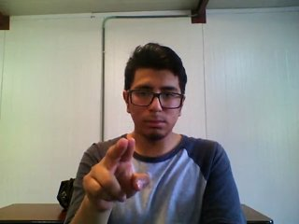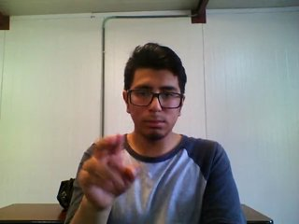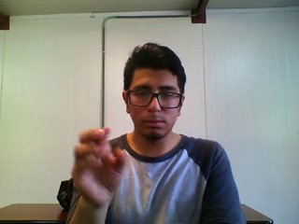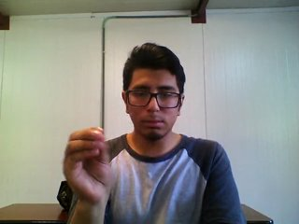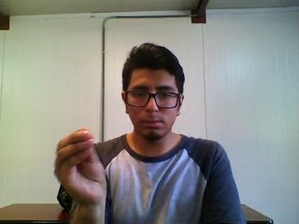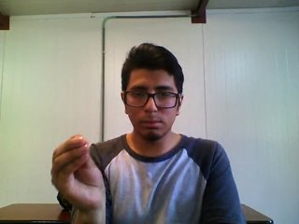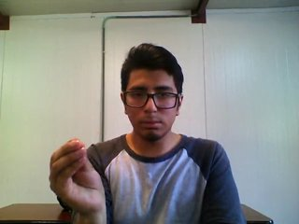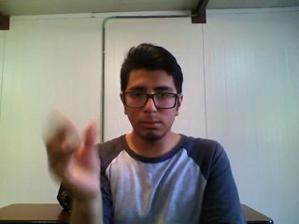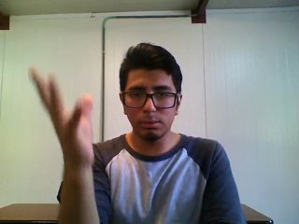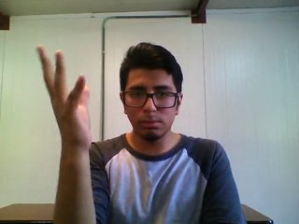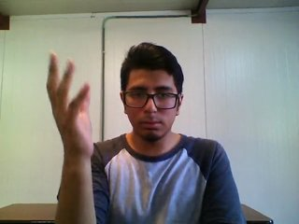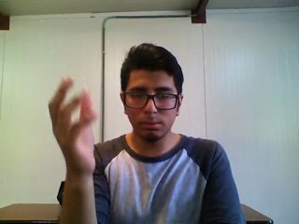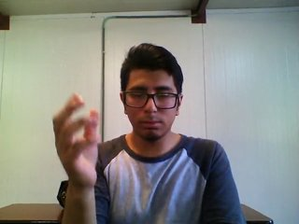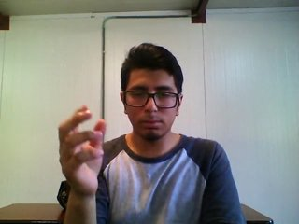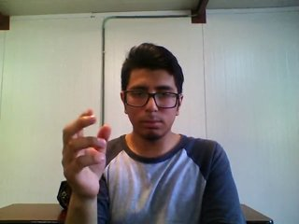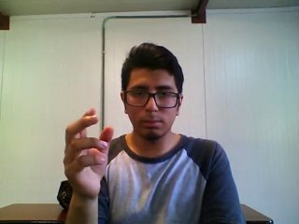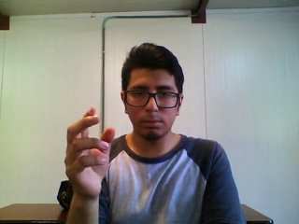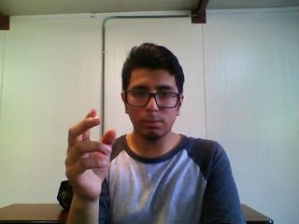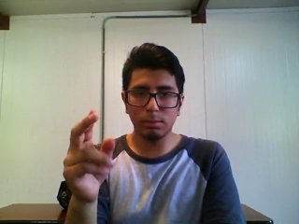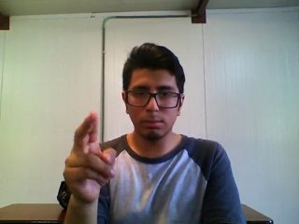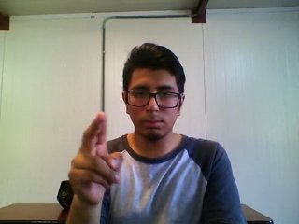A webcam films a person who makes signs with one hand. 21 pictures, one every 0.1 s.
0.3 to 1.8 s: On the screen the hand sweeps upward. The name of the sign: Throw up.
